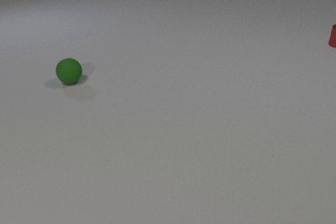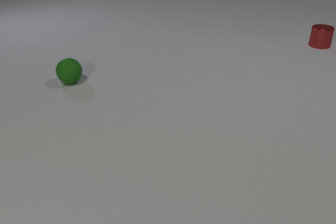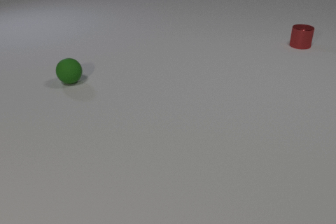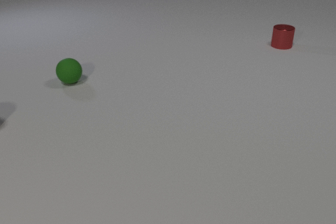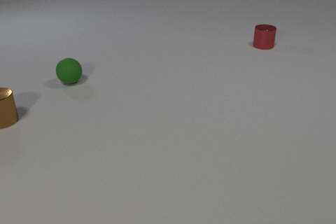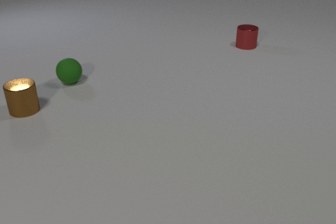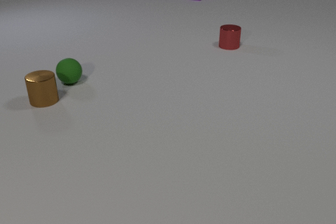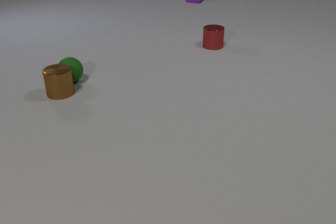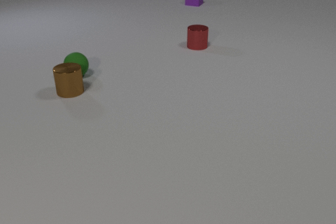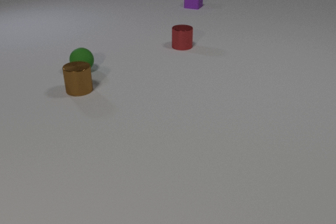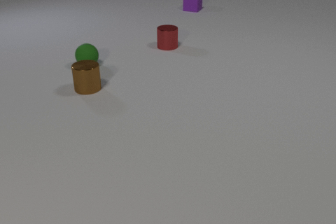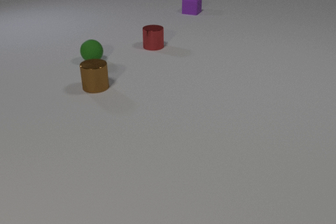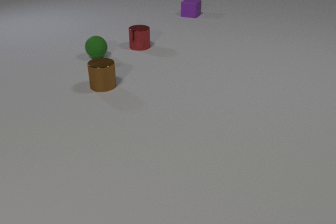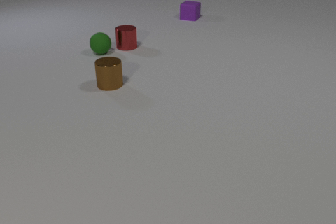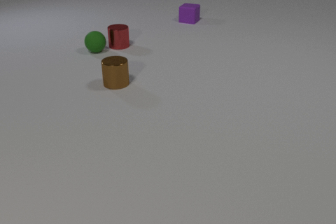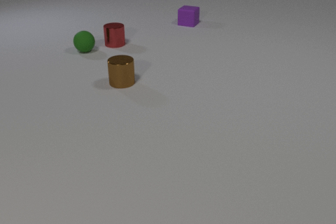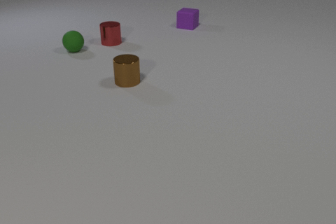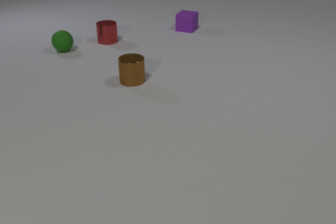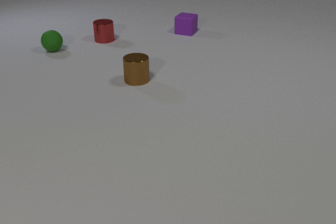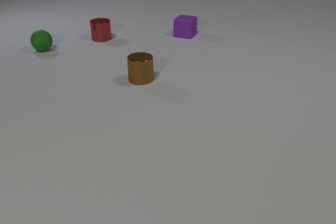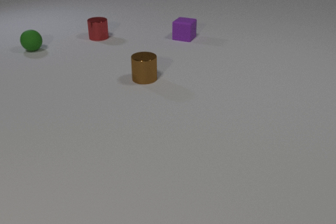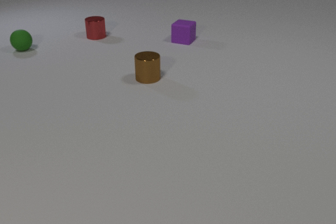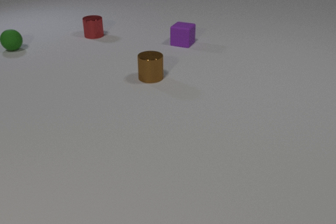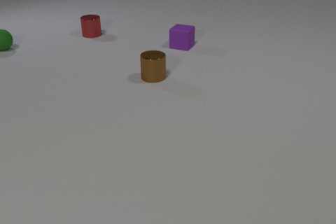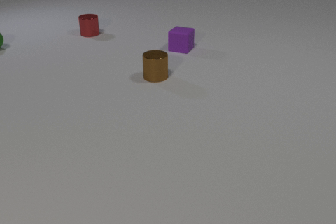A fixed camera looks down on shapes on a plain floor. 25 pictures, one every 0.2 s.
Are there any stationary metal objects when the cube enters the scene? no.
What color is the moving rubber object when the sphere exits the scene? purple.
What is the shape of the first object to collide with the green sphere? cylinder.
0.0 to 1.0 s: The brown metal cylinder comes in at the left edge, slides to the right and away from the camera. The red metal cylinder slides to the left.
1.0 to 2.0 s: The brown metal cylinder slides to the right and away from the camera. The green rubber sphere rolls away from the camera and to the right. The purple rubber cube slides toward the camera. The red metal cylinder slides to the left. The brown metal cylinder and the green rubber sphere collide.
2.0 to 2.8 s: The brown metal cylinder slides to the right. The green rubber sphere rolls away from the camera. The purple rubber cube slides toward the camera. The red metal cylinder slides to the left. The green rubber sphere and the red metal cylinder collide.
2.8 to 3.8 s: The brown metal cylinder slides to the right. The green rubber sphere rolls to the left. The purple rubber cube slides toward the camera. The red metal cylinder slides away from the camera and to the left.
3.8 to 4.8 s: The brown metal cylinder slides to the right. The green rubber sphere rolls to the left and away from the camera. The purple rubber cube slides toward the camera. The red metal cylinder slides away from the camera and to the left.
